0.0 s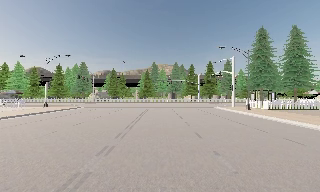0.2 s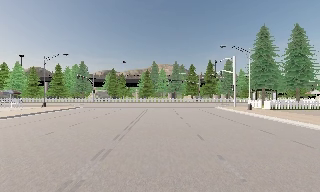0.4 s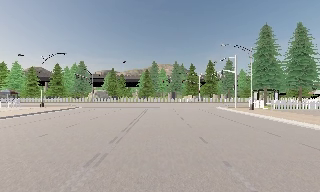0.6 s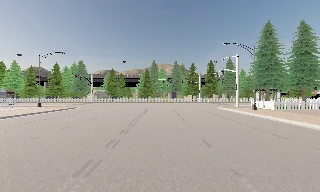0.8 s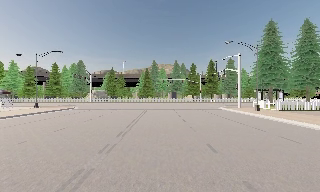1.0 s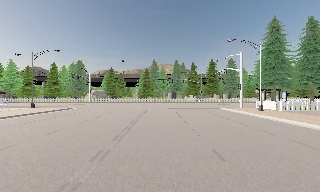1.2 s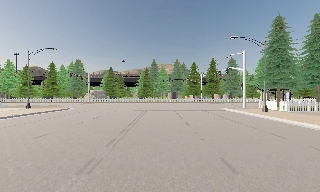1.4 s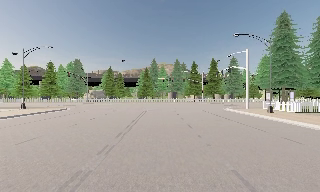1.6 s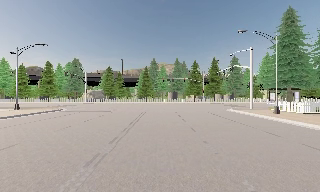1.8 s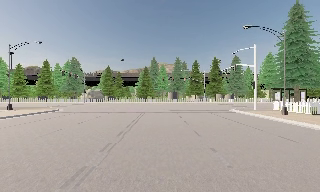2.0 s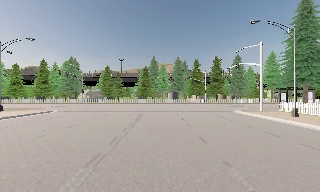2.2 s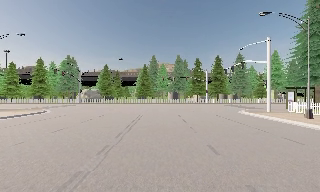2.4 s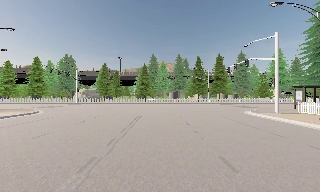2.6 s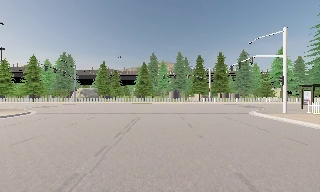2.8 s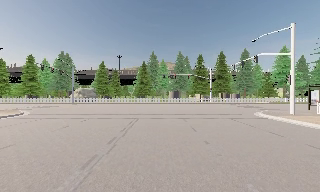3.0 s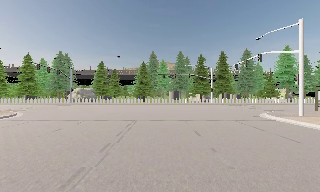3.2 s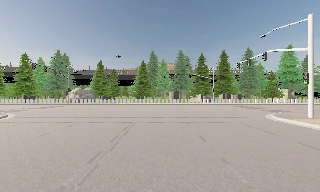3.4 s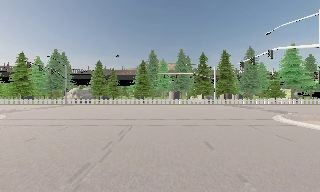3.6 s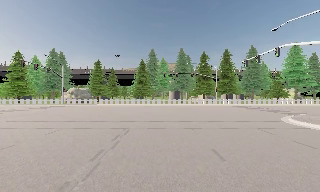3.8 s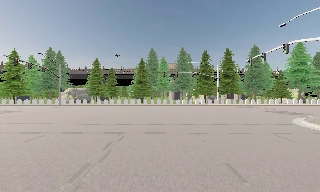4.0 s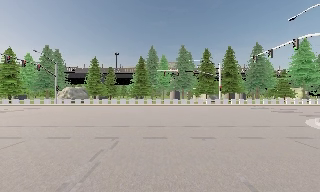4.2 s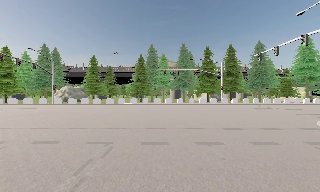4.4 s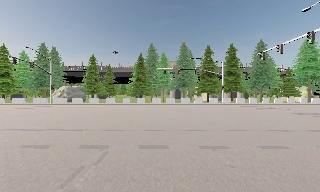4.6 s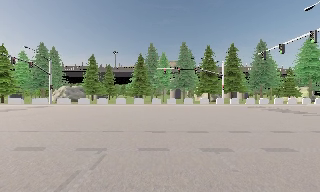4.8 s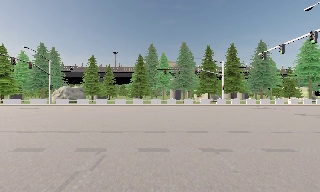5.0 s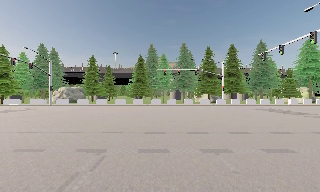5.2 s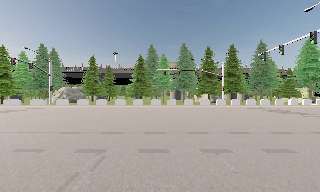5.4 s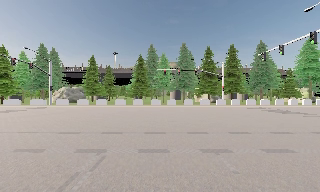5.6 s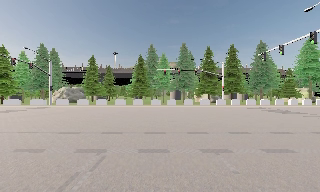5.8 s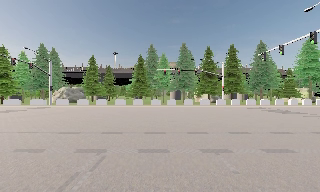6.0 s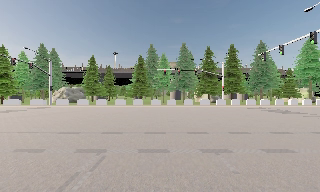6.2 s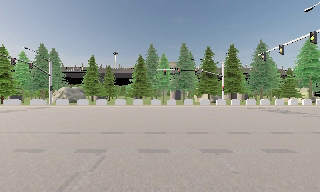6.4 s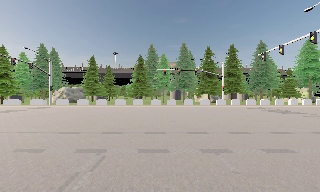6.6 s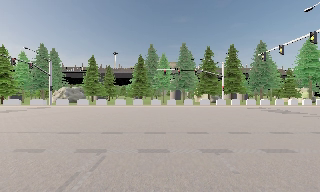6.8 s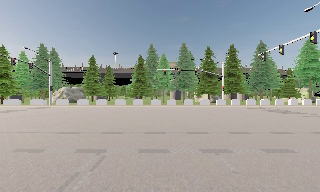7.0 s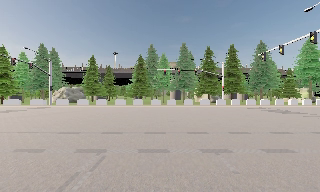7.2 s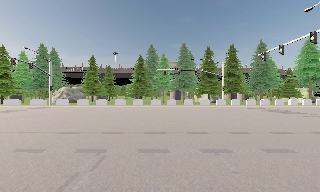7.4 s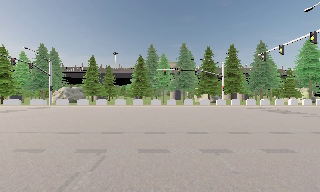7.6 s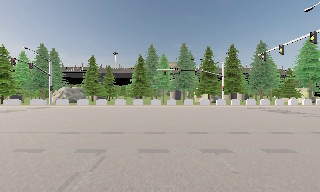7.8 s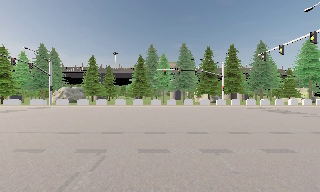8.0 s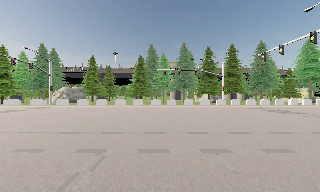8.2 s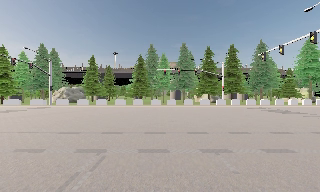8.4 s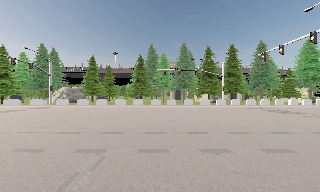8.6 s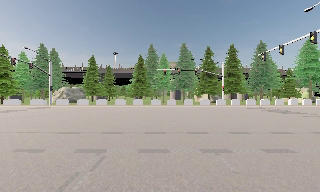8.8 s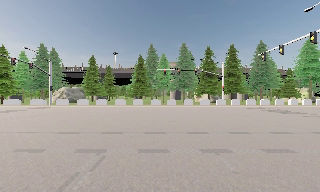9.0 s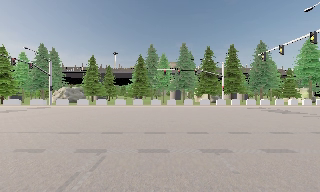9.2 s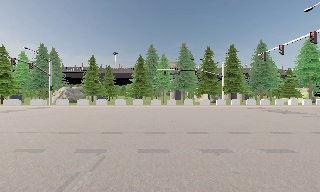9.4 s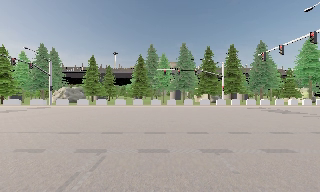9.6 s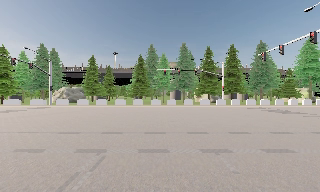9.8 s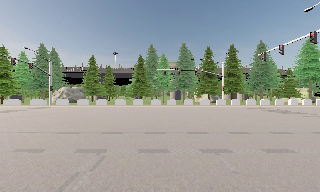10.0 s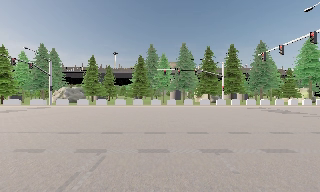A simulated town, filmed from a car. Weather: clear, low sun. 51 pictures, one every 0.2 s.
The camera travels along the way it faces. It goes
forward.
0.0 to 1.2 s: The camera travels forward, about 3 m, so what stands in front looms larger. It gains speed.
1.2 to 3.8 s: The camera travels forward, about 12 m, so what stands in front looms larger.
3.8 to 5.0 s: The camera travels forward, about 2.5 m, so what stands in front looms larger. It loses speed.
5.0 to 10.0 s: The camera keeps its place and its aim.
The film runs forward here.
